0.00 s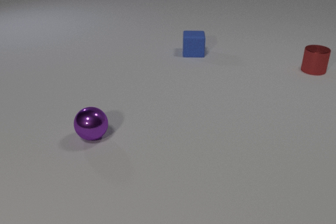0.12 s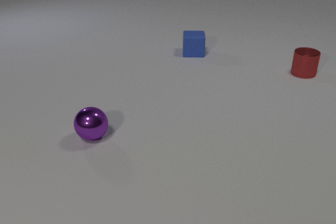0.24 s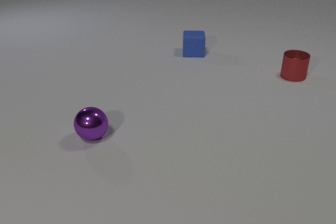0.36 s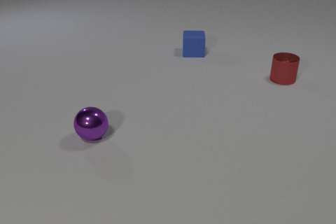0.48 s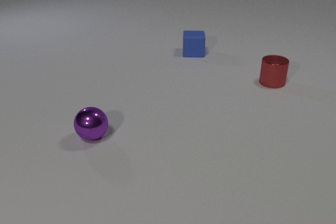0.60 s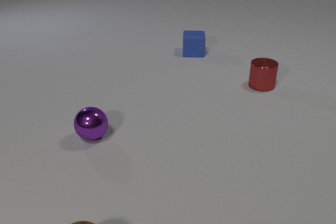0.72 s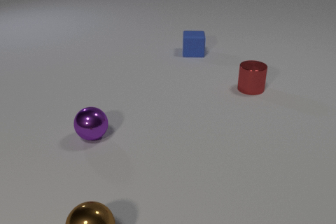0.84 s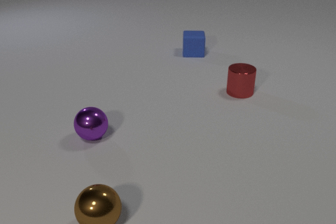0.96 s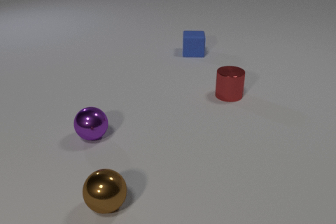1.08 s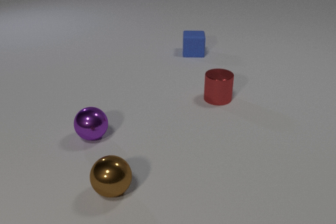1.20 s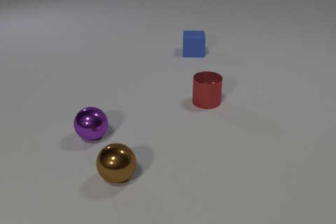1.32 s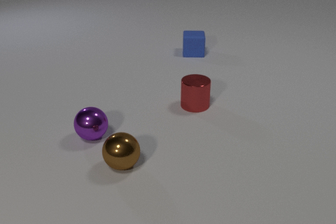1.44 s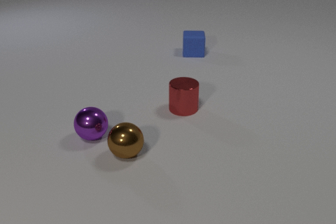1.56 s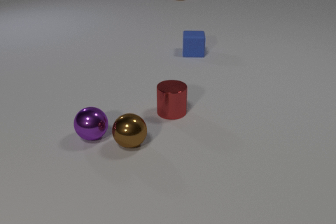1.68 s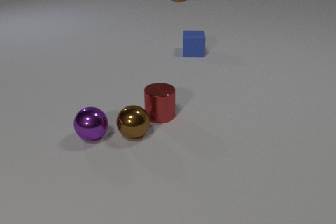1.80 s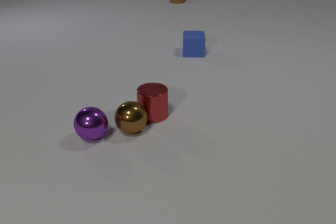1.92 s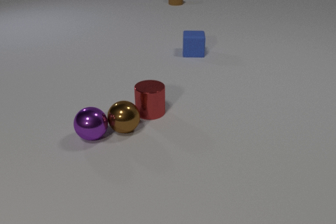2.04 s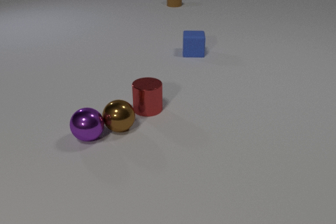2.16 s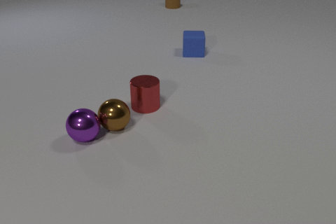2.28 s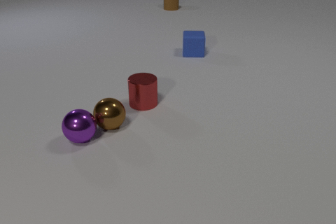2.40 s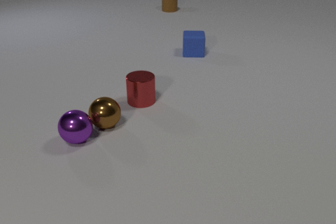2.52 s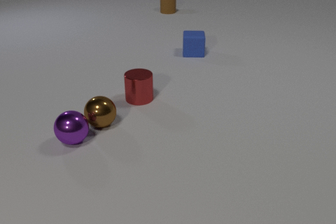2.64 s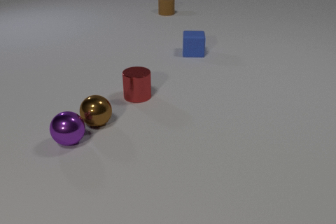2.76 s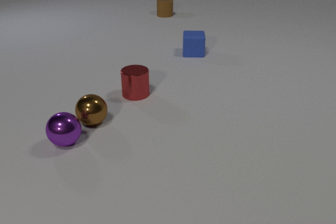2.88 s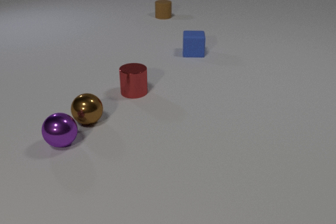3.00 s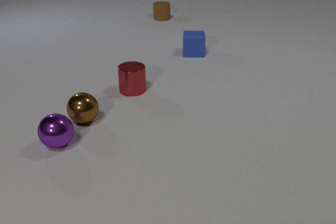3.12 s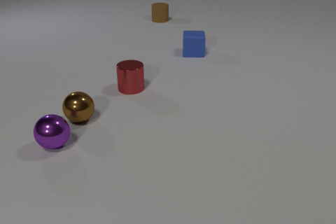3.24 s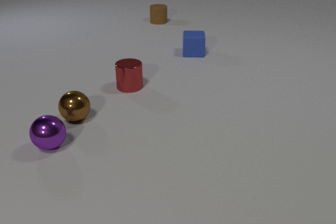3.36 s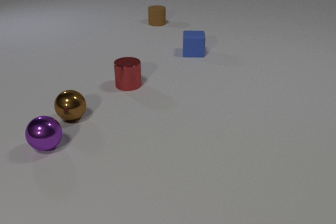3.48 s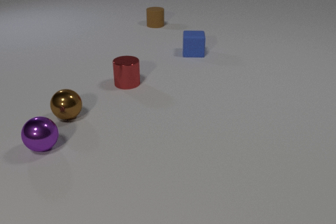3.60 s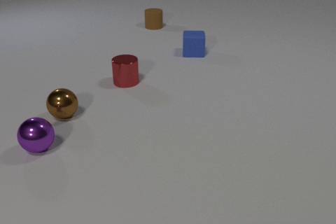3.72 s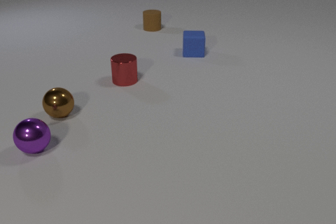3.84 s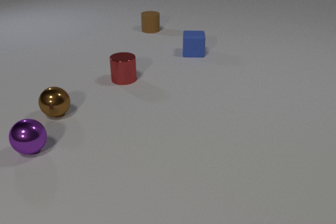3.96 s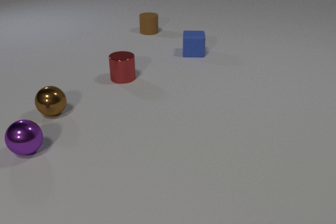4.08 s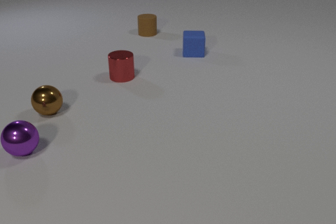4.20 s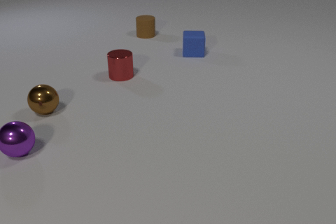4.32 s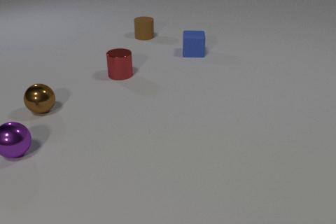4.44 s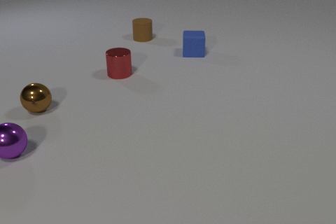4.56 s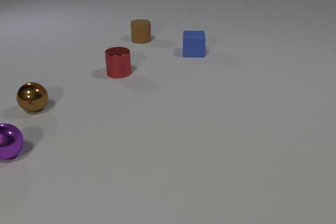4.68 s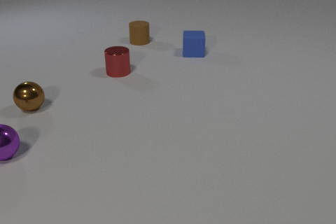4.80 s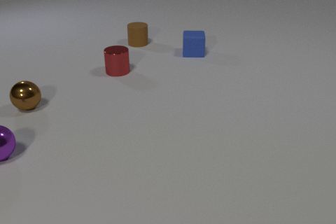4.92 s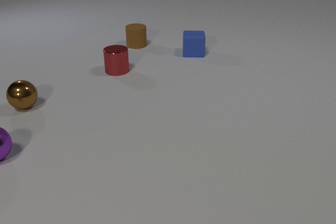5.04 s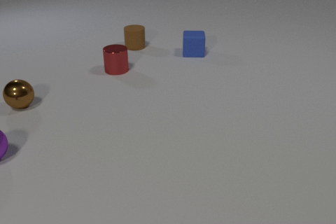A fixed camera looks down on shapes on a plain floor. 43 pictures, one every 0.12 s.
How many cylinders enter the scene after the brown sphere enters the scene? 1.
How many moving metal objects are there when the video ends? 3.
How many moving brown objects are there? 2.
0.00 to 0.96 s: The brown metal sphere comes in at the bottom edge, rolls away from the camera. The red metal cylinder slides toward the camera and to the left.
0.96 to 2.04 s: The brown metal sphere rolls away from the camera. The red metal cylinder slides to the left and toward the camera. The brown rubber cylinder comes in at the top edge, slides toward the camera. The brown metal sphere and the red metal cylinder collide. The brown metal sphere and the purple metal sphere collide.
2.04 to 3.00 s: The brown metal sphere rolls to the left and away from the camera. The red metal cylinder slides away from the camera. The purple metal sphere rolls to the left. The brown rubber cylinder slides toward the camera.
3.00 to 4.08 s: The brown metal sphere rolls to the left and away from the camera. The red metal cylinder slides away from the camera. The purple metal sphere rolls to the left. The brown rubber cylinder slides toward the camera.
4.08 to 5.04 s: The brown metal sphere rolls to the left and away from the camera. The red metal cylinder slides away from the camera. The purple metal sphere rolls to the left. The brown rubber cylinder slides toward the camera.
